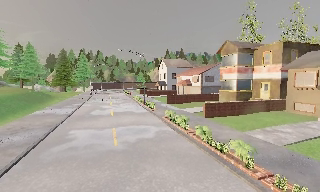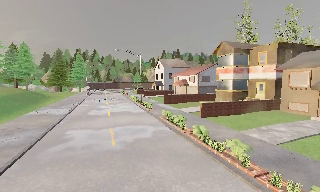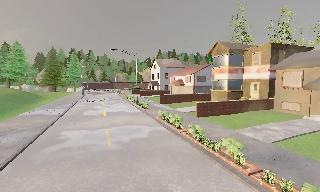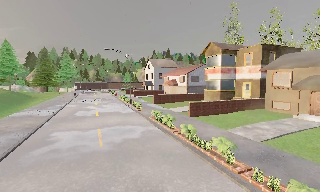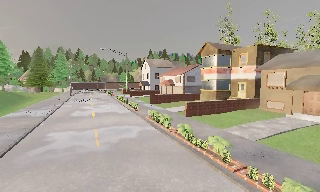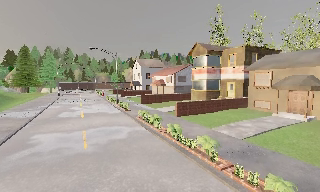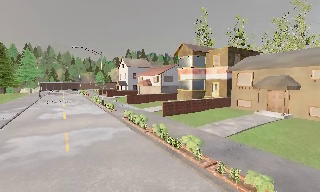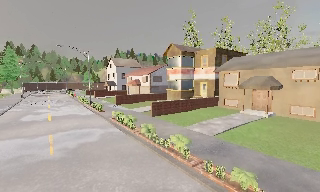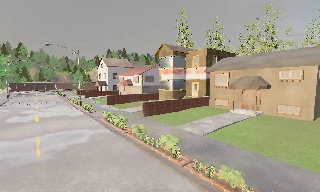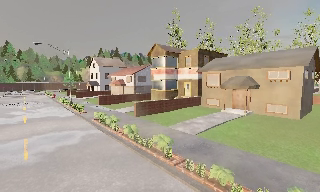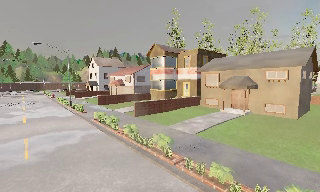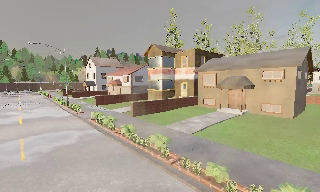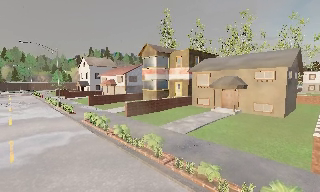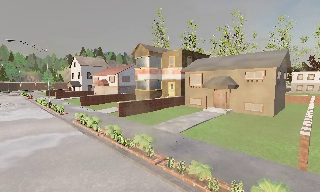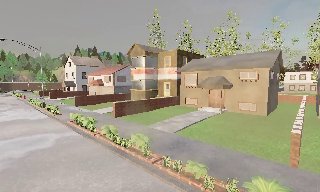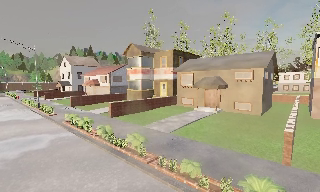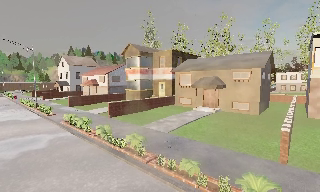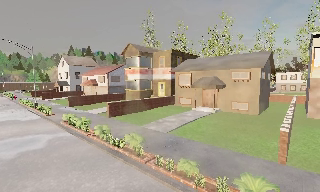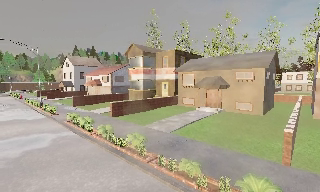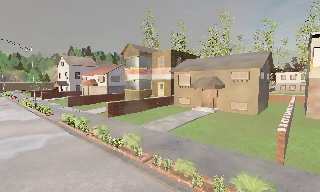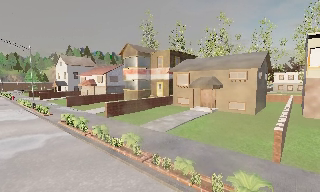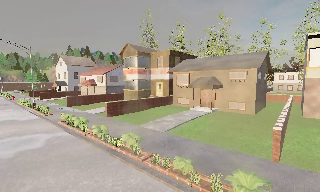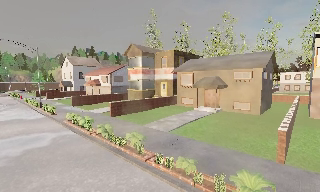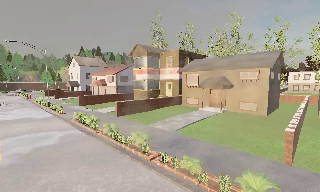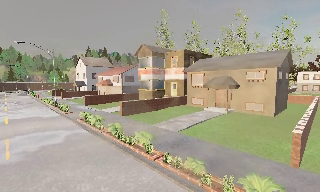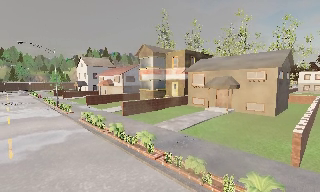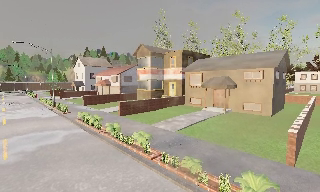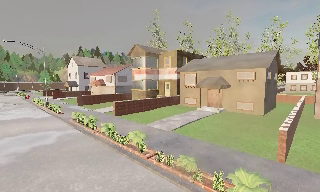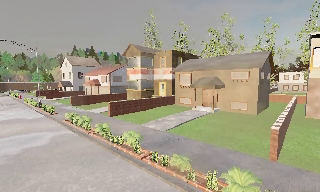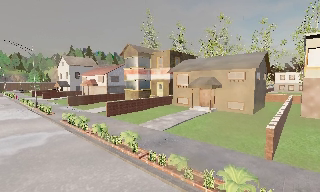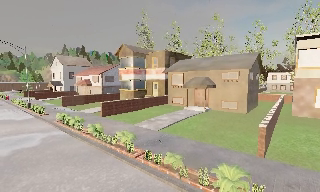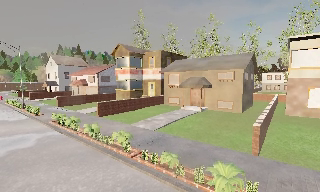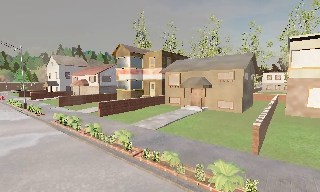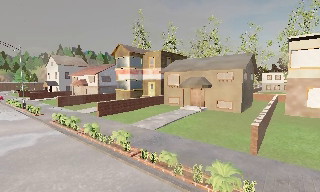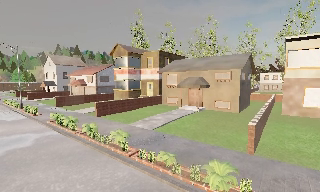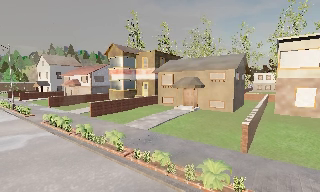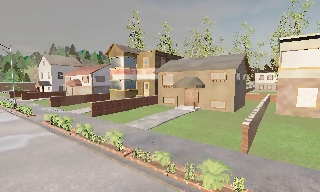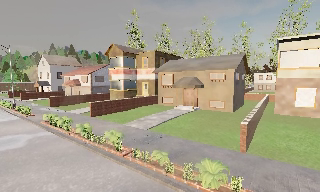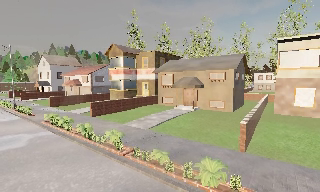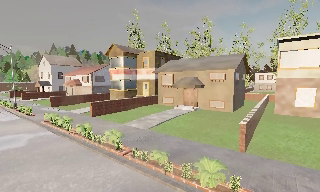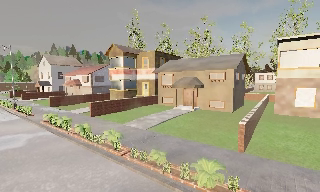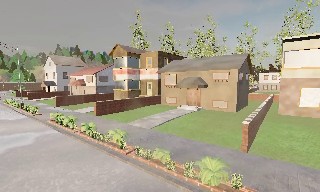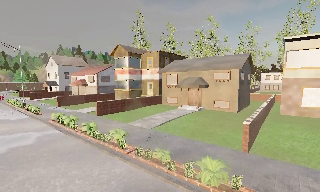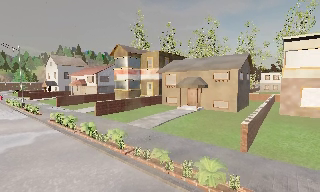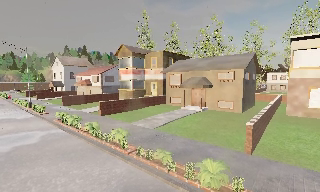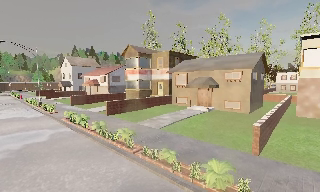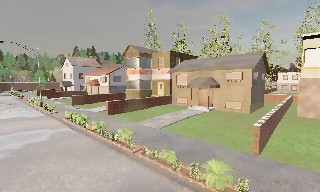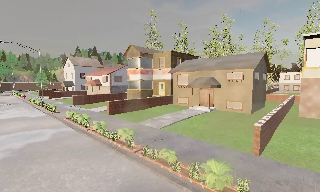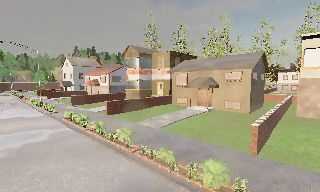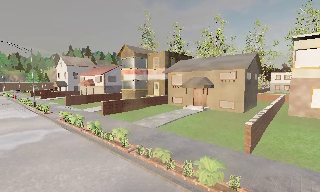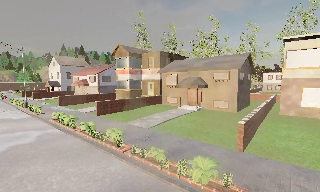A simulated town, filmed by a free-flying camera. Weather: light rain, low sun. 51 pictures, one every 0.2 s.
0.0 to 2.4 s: The camera pans to its right, which is clockwise from overhead, by about 25 degrees. It travels to its right, about 0.5 m, so close, fixed things drift to the left.
2.4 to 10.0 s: The camera travels backward and to its right, about 1.5 m, so what stands in front gets smaller.
The film runs backward here.
